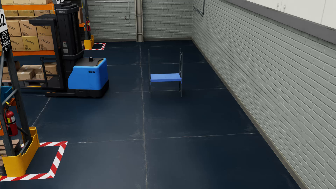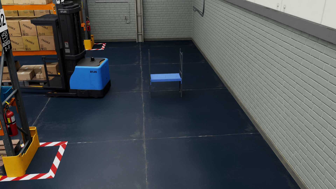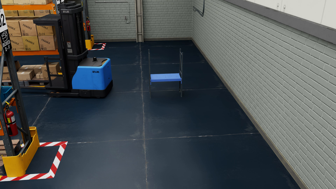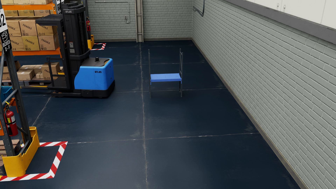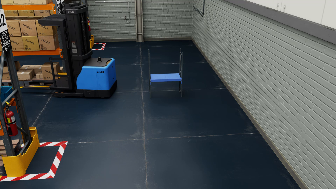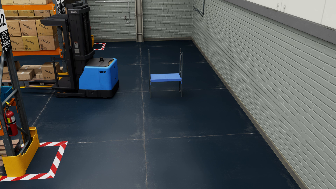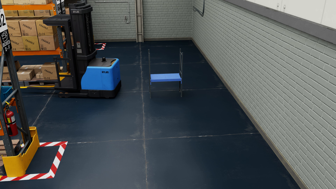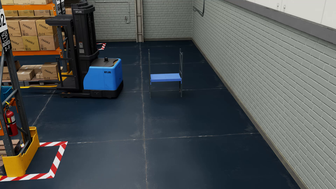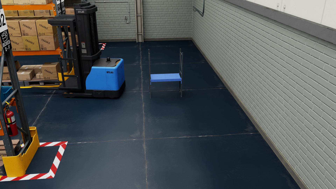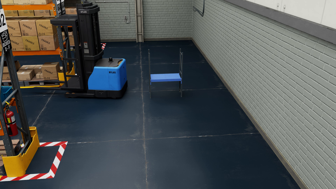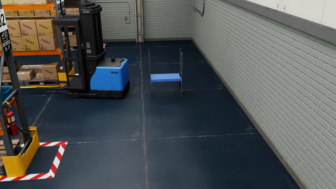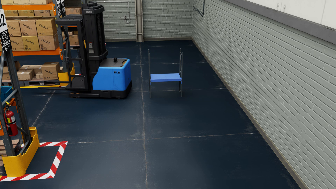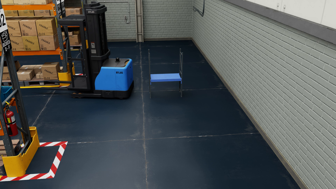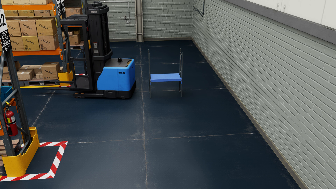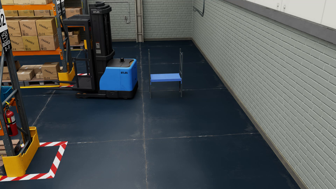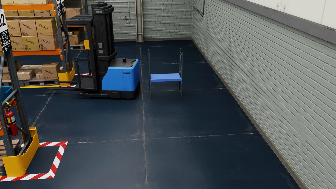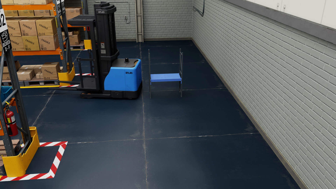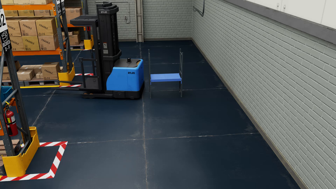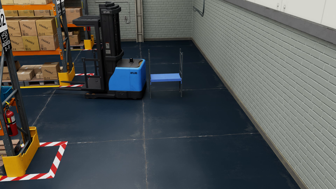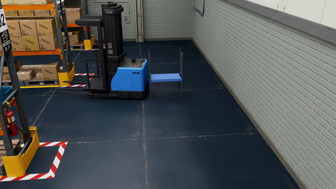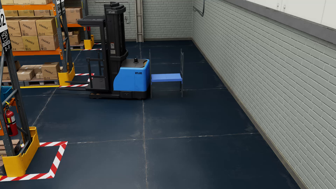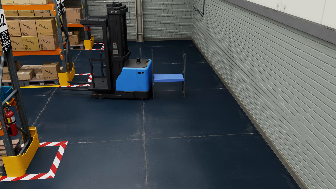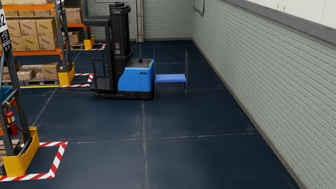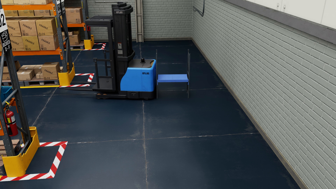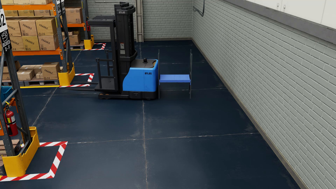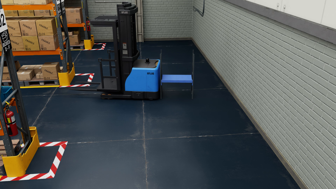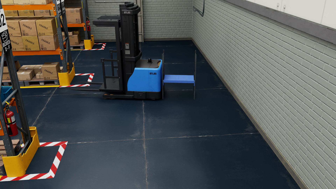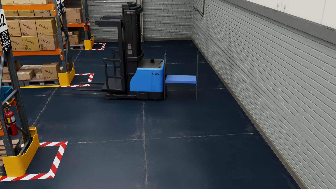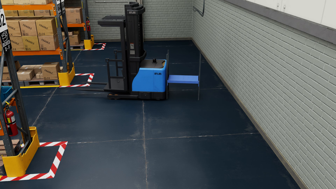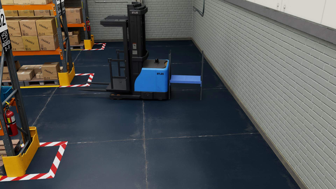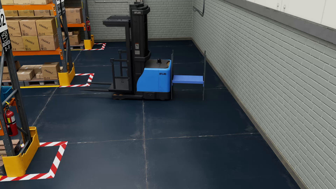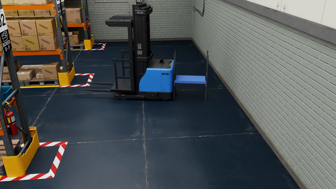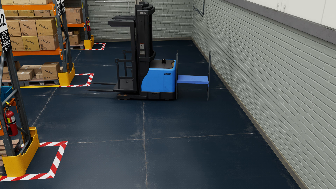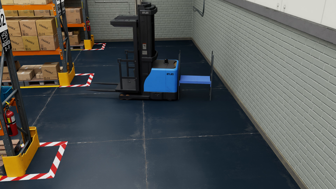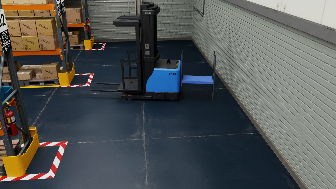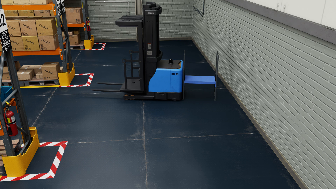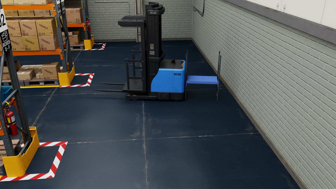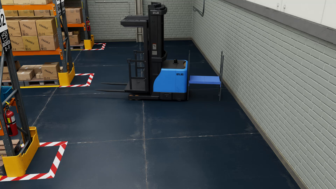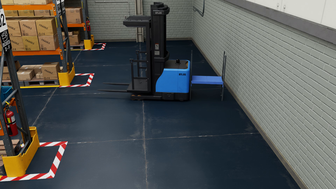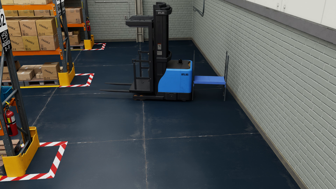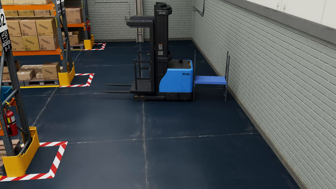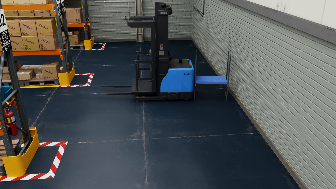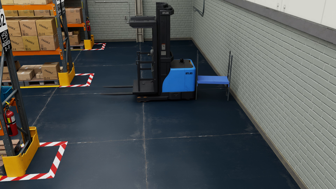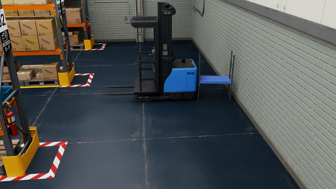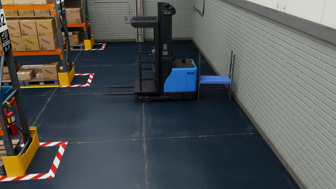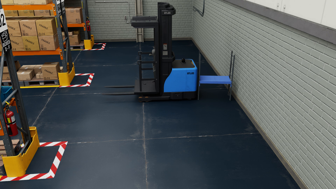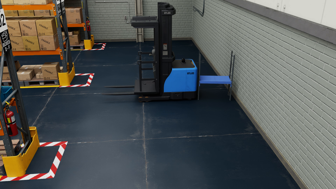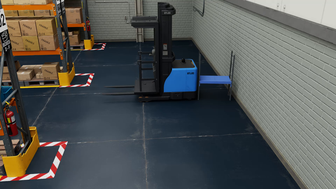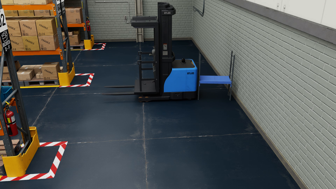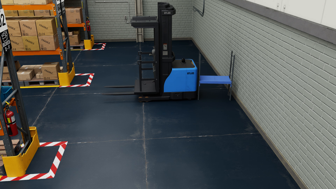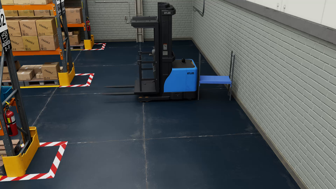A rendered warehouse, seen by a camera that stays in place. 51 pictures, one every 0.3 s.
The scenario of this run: A forklift runs into an object in its way.
